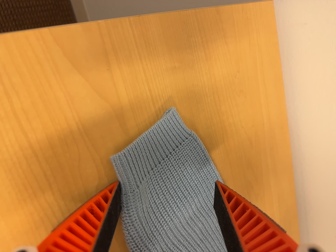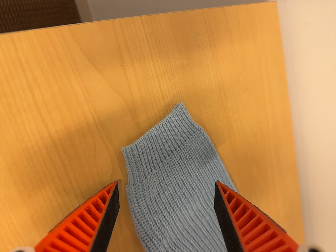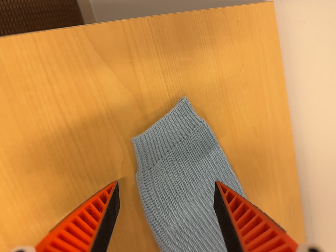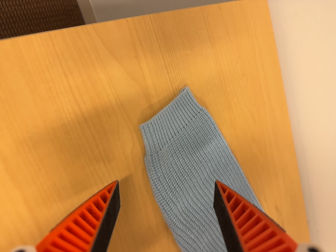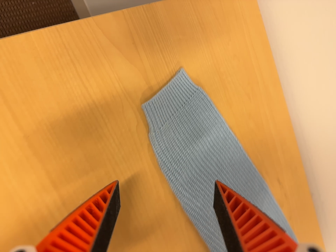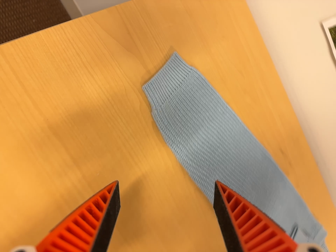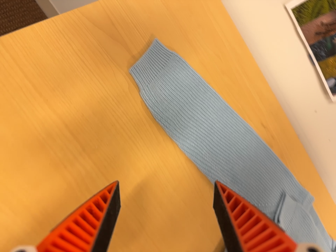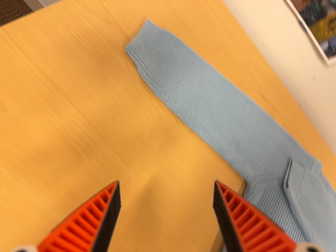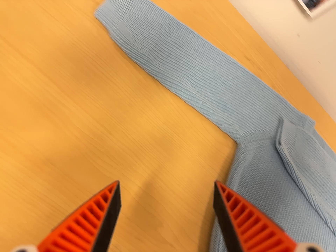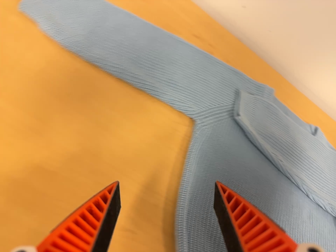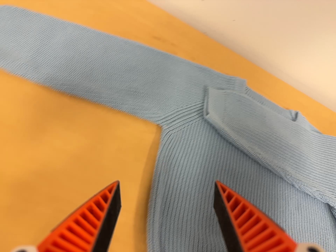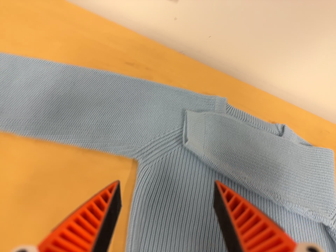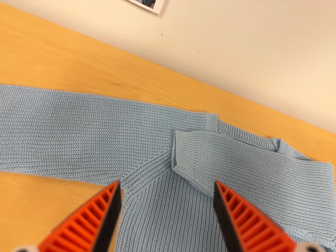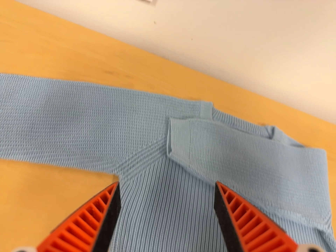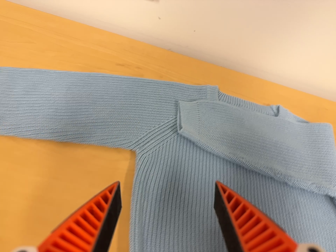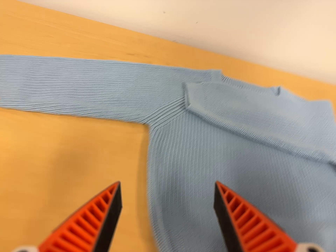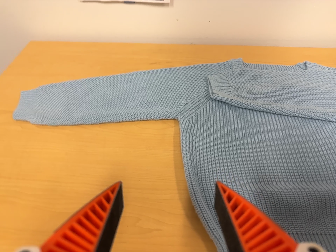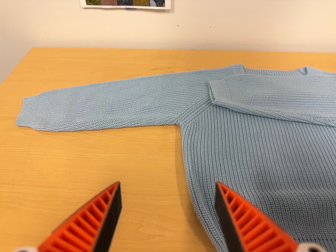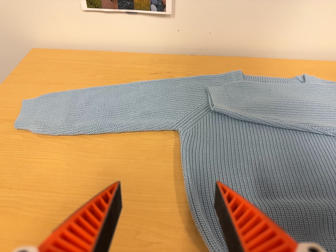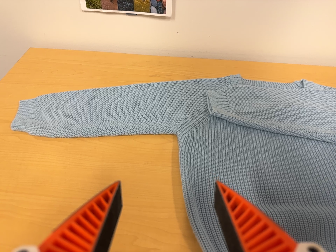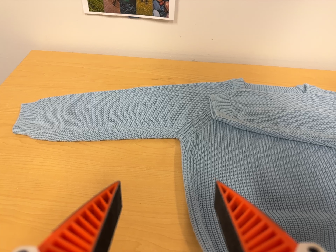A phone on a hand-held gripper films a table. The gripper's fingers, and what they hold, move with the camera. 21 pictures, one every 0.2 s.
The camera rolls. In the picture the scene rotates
counterclockwise.
0.0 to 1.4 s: The camera travels toward the bottom of its view and backward, about 24 cm, so close, fixed things drift upward. It rolls about its line of sight by about 25 degrees, and the scene rotates counterclockwise.
1.4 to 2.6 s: The camera travels to its right, about 22 cm, so close, fixed things drift to the left. It rolls about its line of sight by about 30 degrees, and the scene rotates counterclockwise.
2.6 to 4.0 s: The scene slides to the right, as the camera pans about 10 degrees to its left. It travels toward the bottom of its view and backward, about 16 cm. Its aim tips toward the top of its view by about 10 degrees. It rolls about its line of sight by about 15 degrees, and the scene rotates counterclockwise.
The film runs backward here.
